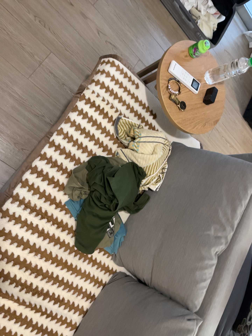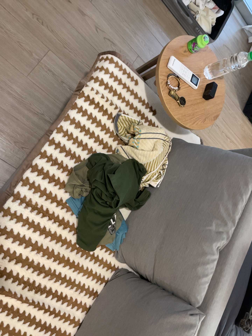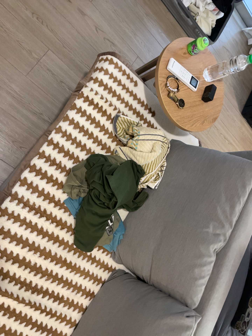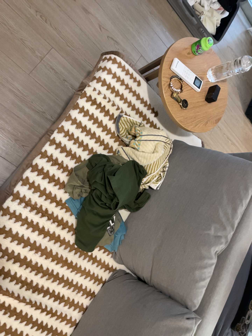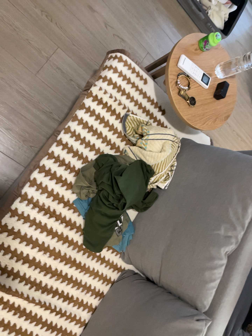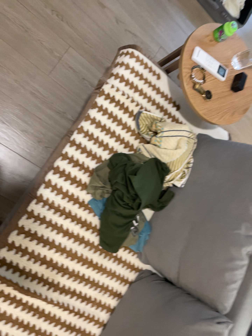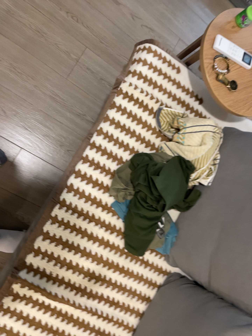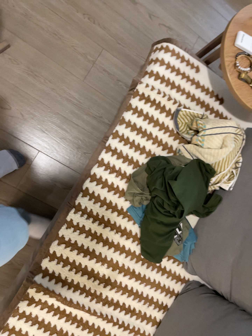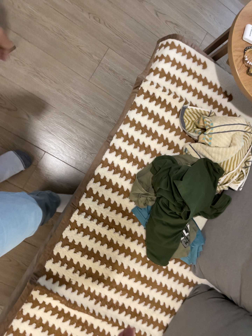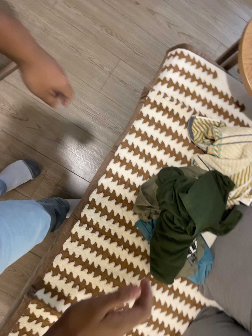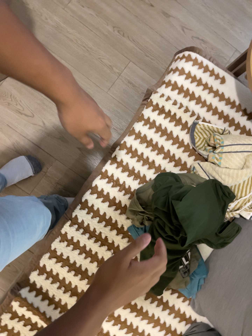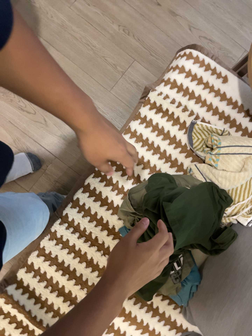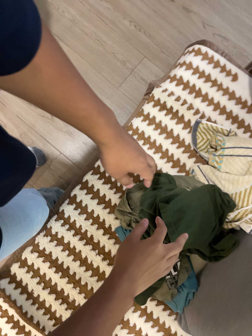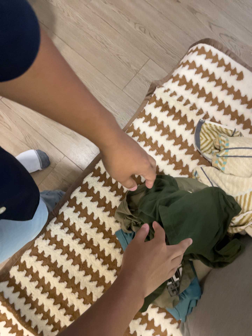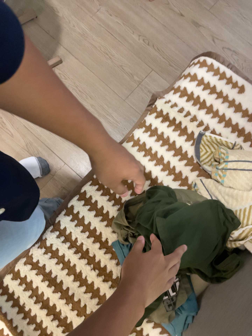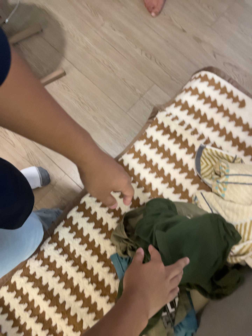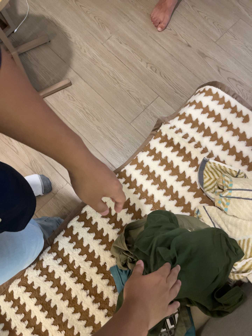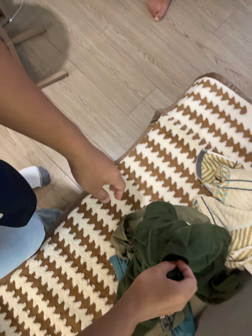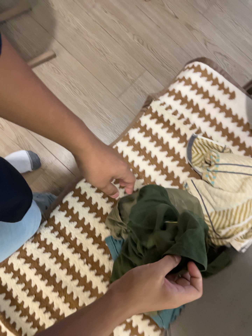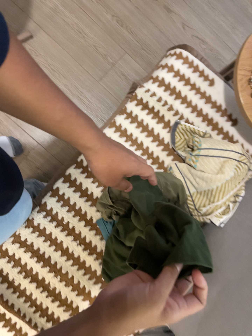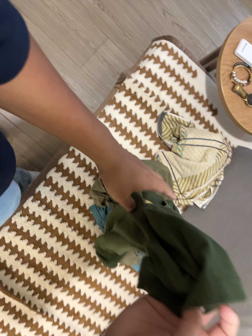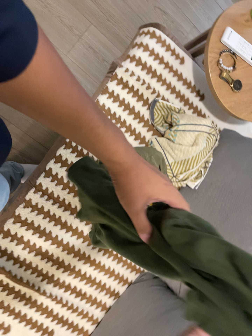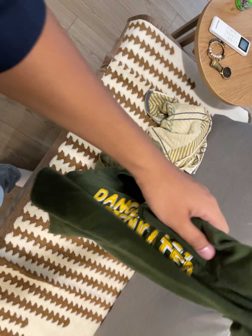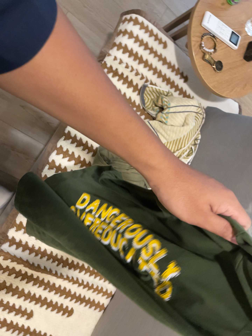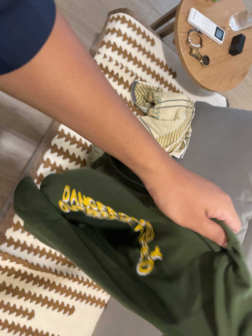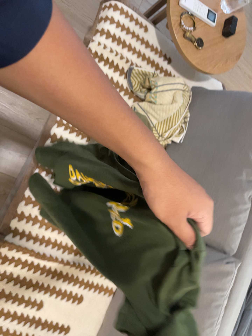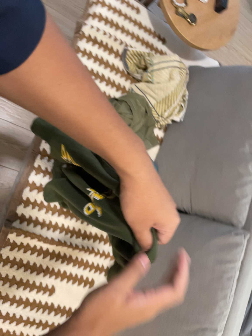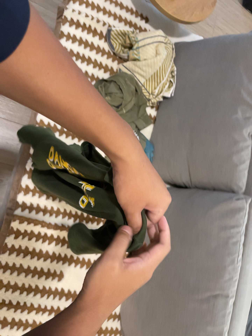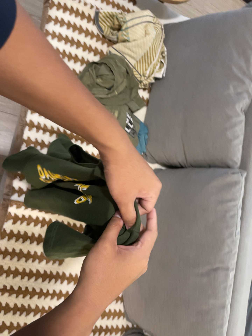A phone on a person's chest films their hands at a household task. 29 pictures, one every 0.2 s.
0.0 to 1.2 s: The scene slides to the right, as the camera pans about 10 degrees to its left. It travels forward, about 8 cm, so what stands in front looms larger.
1.2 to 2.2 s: The camera pans to its left by about 15 degrees. It travels to its right and forward, about 22 cm.
2.2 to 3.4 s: The camera travels to its right, about 8 cm.
3.4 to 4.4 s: The camera pans to its right by about 25 degrees. It travels to its left and backward, about 30 cm. Its aim tips toward the bottom of its view by about 20 degrees, and the scene shifts upward. It rolls about its line of sight by about 10 degrees, and the scene rotates counterclockwise.
4.4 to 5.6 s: The camera travels toward the bottom of its view, about 30 cm, so close, fixed things drift upward. It rolls about its line of sight by about 20 degrees, and the scene rotates counterclockwise.
The film runs forward here.
